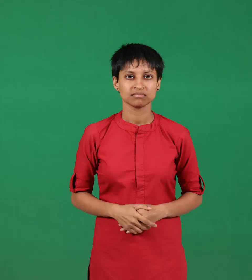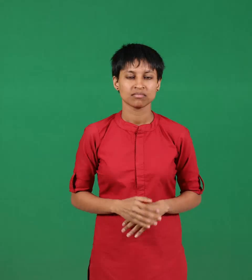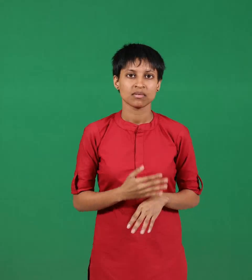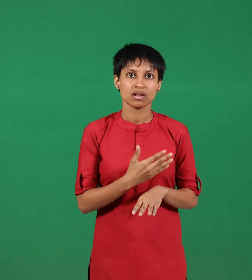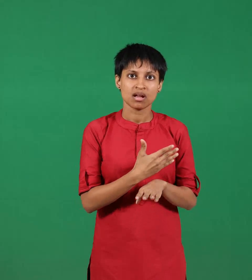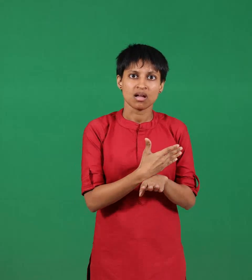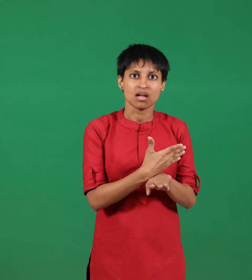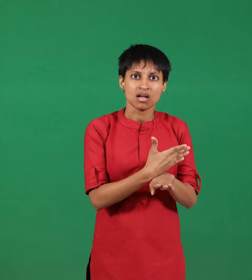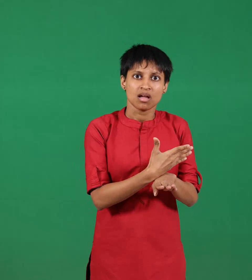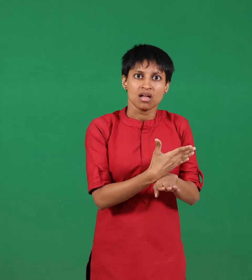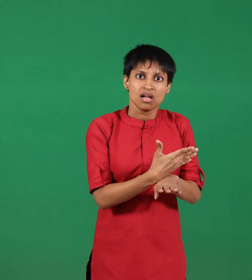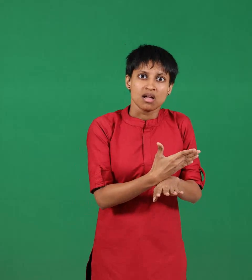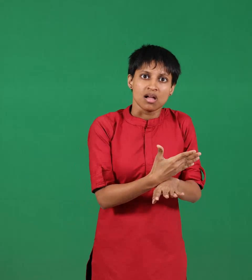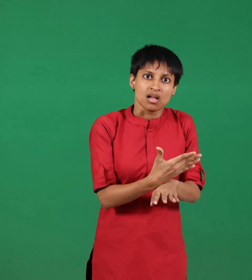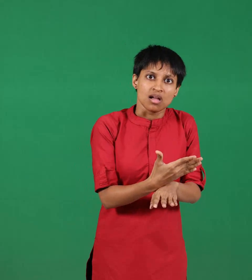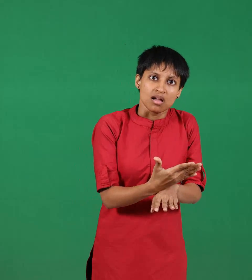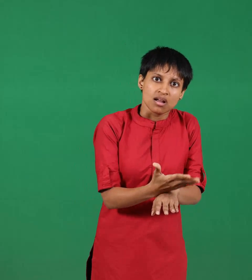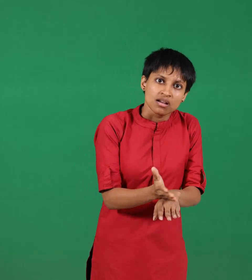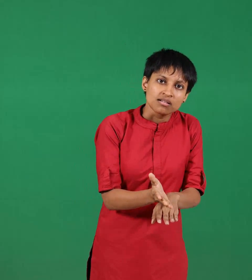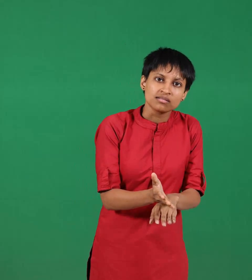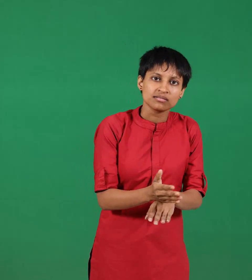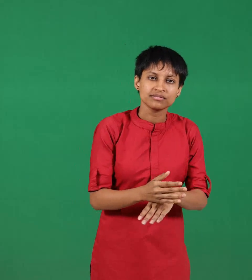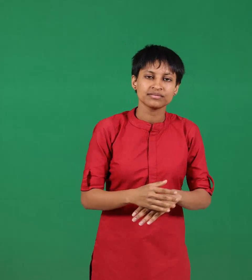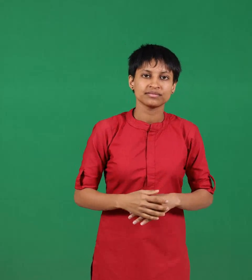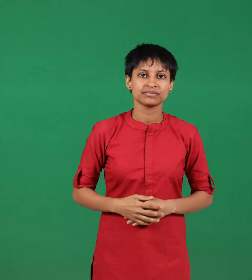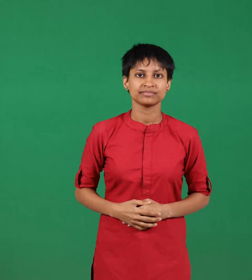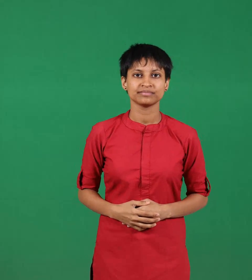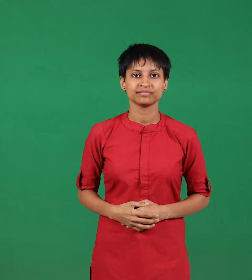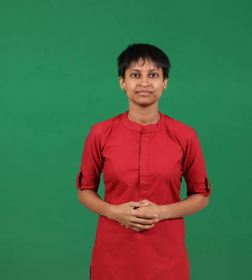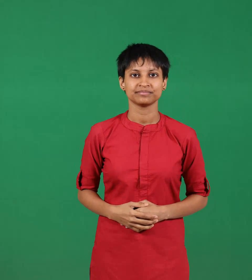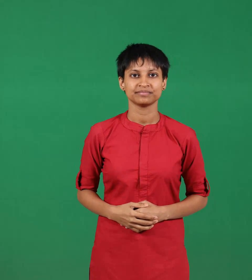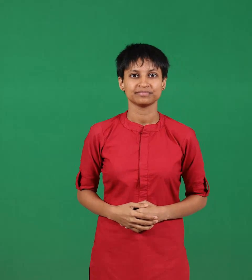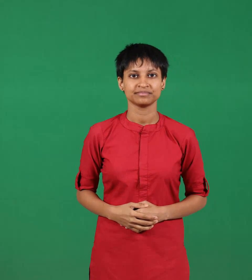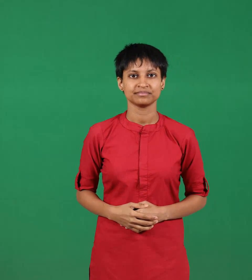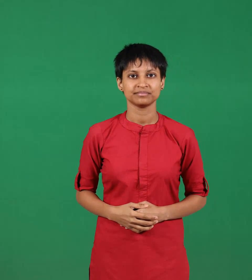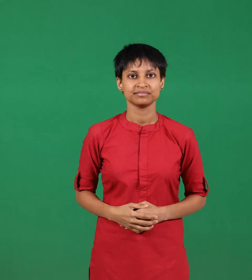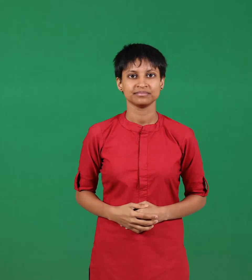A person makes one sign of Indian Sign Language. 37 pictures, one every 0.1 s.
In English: delay
